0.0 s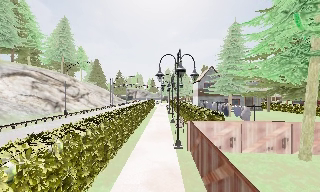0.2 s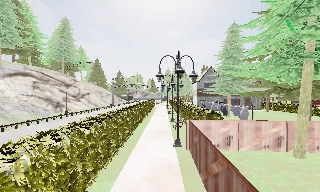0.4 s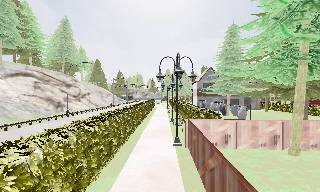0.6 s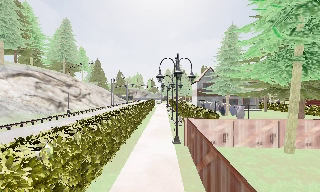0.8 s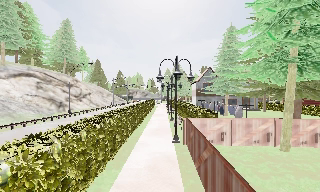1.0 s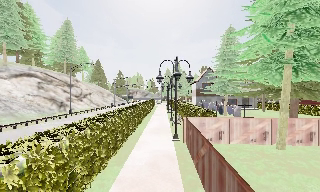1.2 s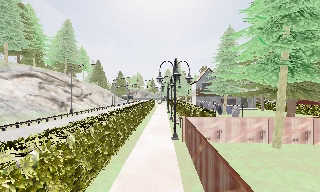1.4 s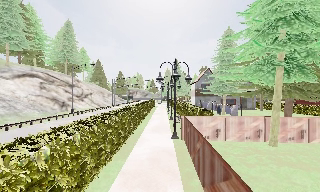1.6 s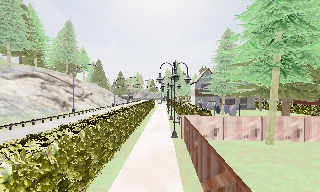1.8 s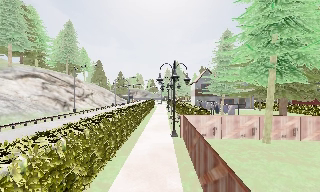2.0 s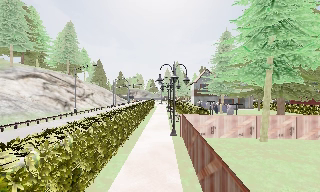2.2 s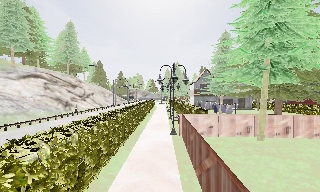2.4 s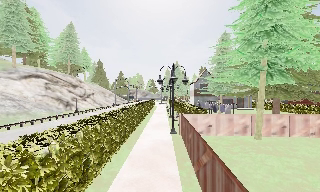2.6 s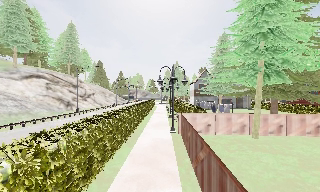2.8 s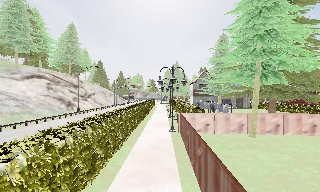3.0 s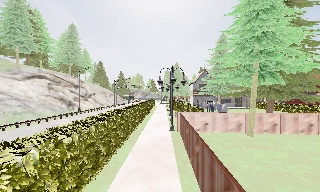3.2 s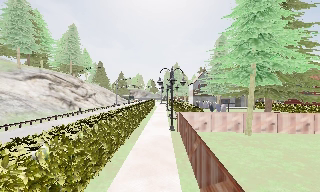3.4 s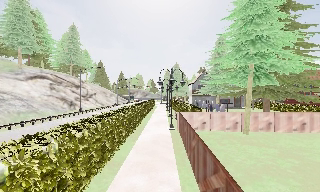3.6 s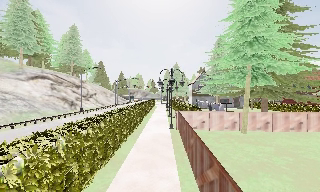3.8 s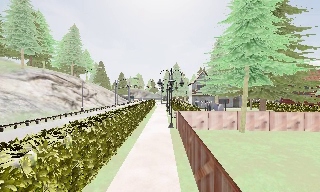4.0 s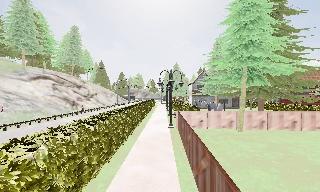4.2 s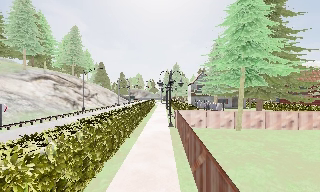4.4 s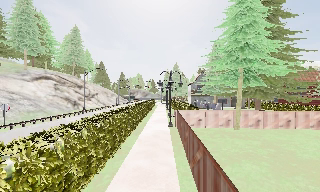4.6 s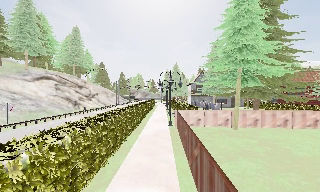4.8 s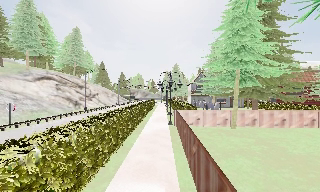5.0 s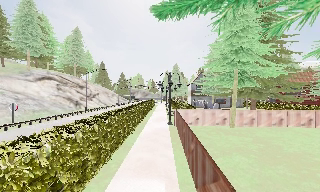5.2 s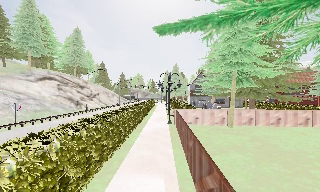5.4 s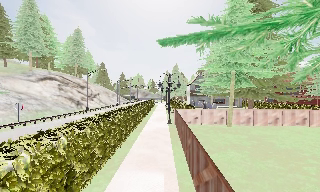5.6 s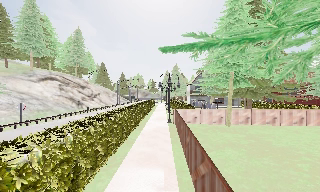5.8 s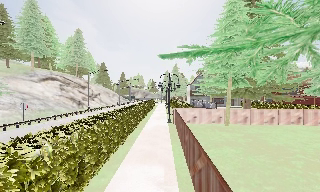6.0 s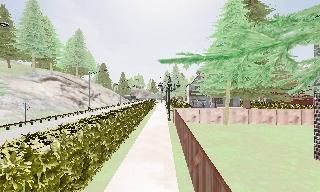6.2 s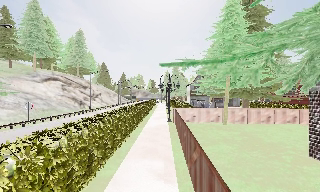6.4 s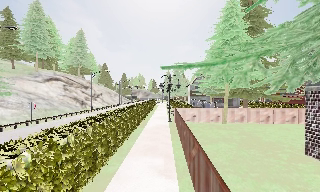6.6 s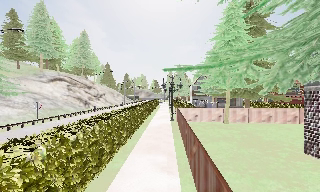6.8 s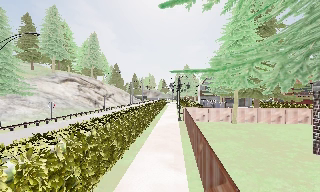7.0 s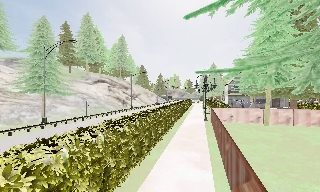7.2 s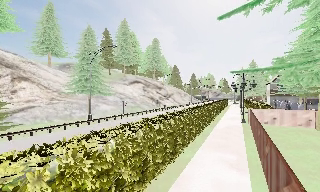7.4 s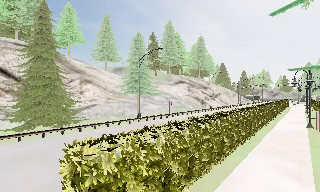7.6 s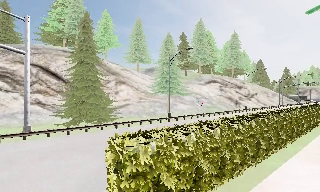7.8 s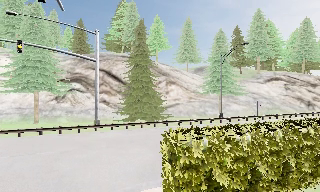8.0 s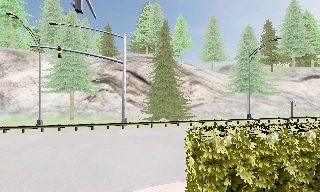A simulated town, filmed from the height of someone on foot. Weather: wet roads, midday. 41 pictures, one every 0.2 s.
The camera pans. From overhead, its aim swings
counterclockwise.
The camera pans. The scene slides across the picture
to the right.
0.0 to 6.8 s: The camera travels backward, about 9 m, so what stands in front gets smaller.
6.8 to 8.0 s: The scene slides to the right, as the camera pans about 75 degrees to its left. It travels backward, about 1.5 m.
The film runs backward here.
